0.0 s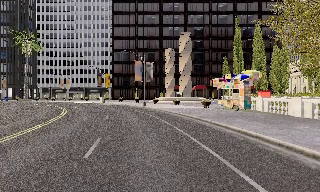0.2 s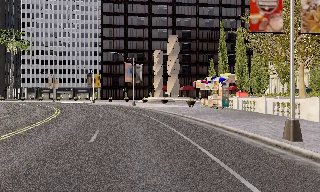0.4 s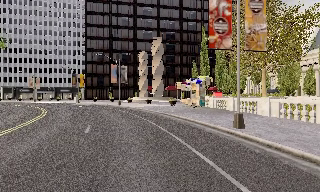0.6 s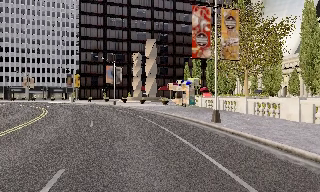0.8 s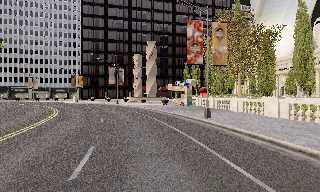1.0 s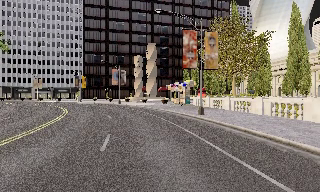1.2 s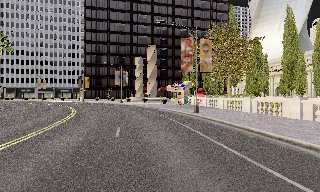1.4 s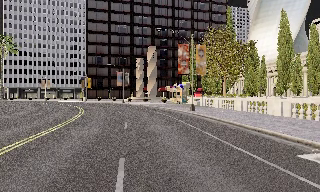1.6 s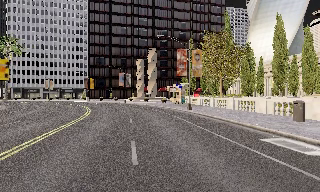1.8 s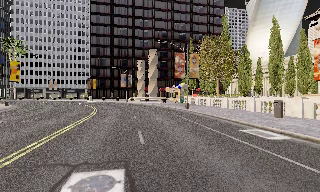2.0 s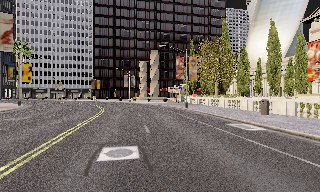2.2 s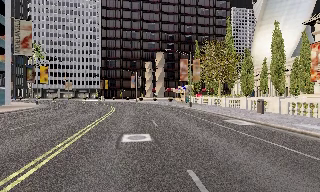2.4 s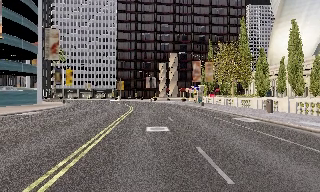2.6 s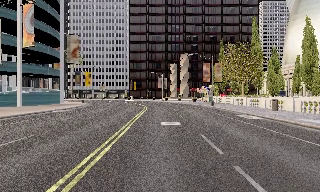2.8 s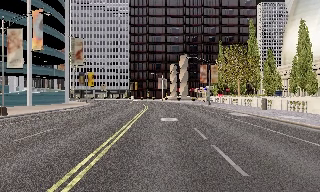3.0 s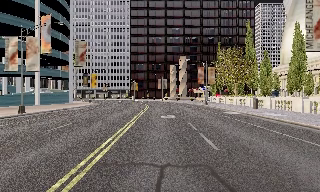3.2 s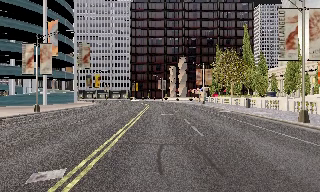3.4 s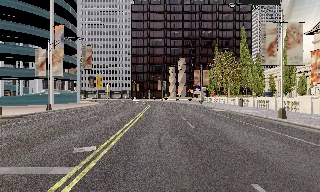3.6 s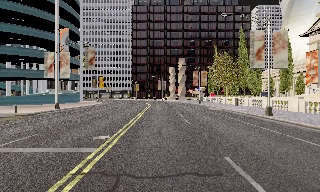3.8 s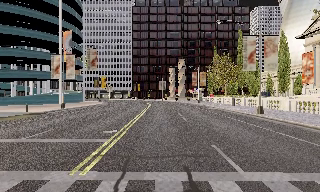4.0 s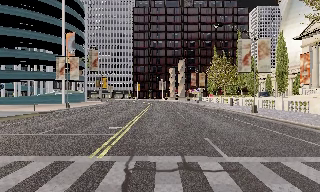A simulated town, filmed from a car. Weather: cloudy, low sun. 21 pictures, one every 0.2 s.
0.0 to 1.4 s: The camera swings to its right by about 10 degrees, and the scene slides to the left. It travels backward, about 11 m, so what stands in front gets smaller.
1.4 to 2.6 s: The camera swings to its left by about 10 degrees, and the scene slides to the right. It travels backward, about 10 m, so what stands in front gets smaller.
2.6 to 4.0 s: The camera travels backward, about 10 m, so what stands in front gets smaller. It loses speed.
The film runs backward here.
